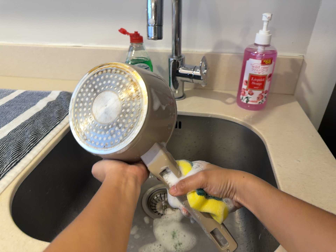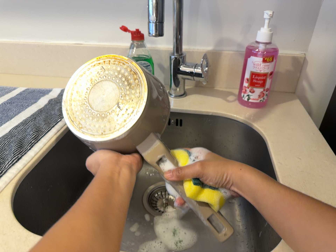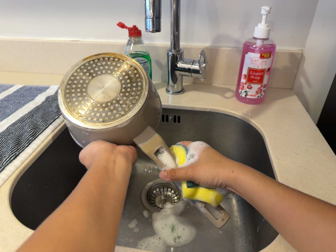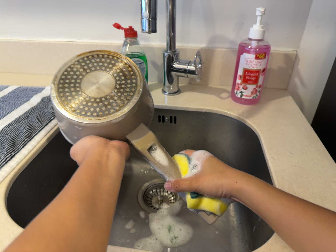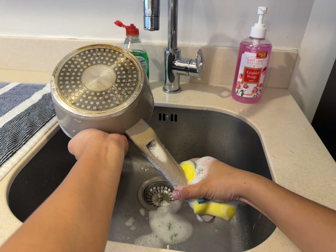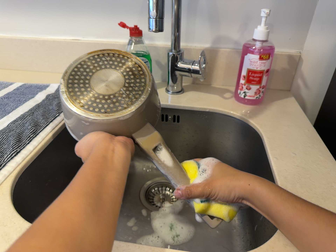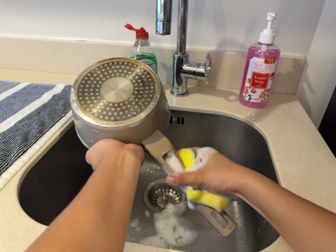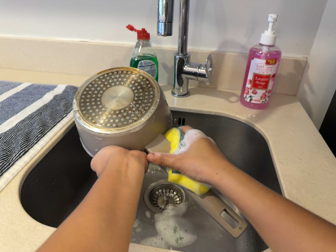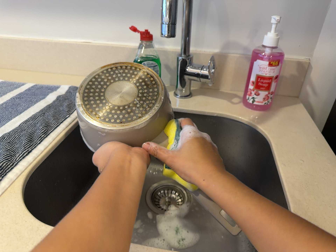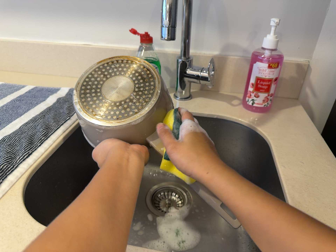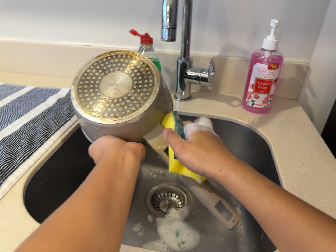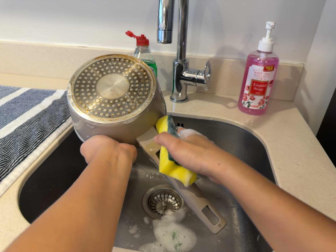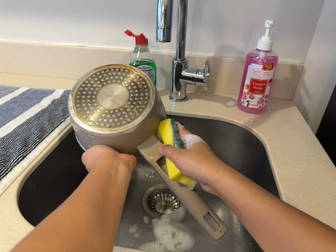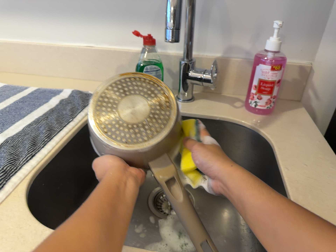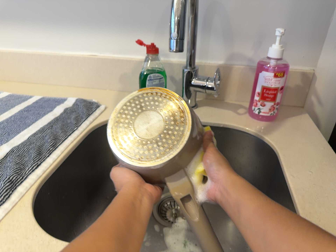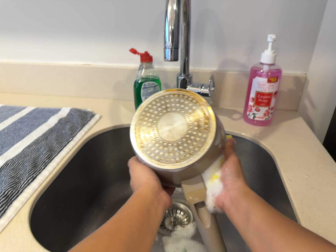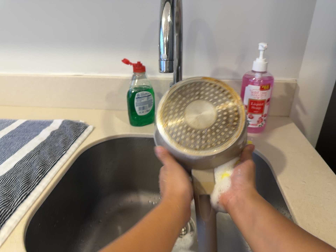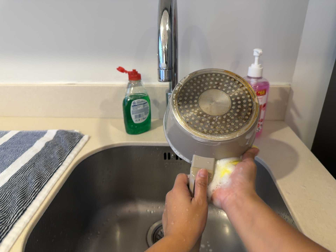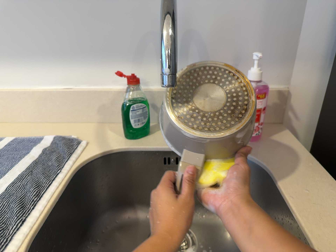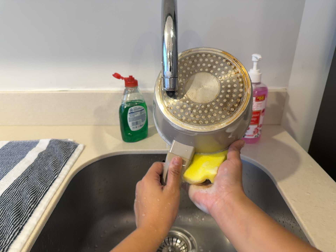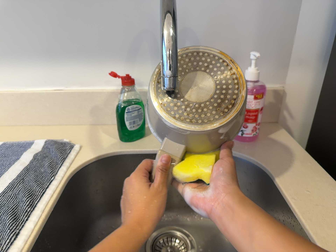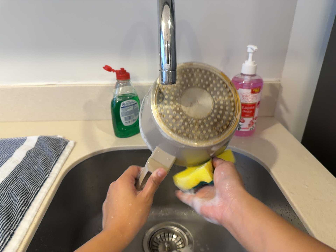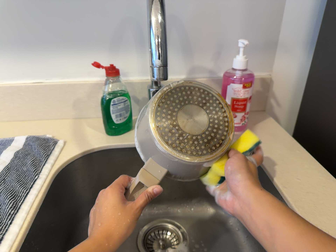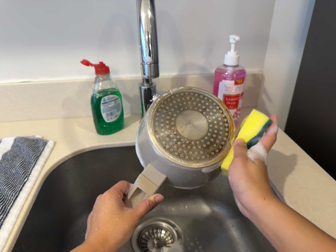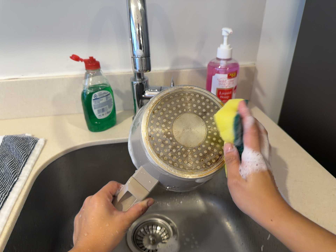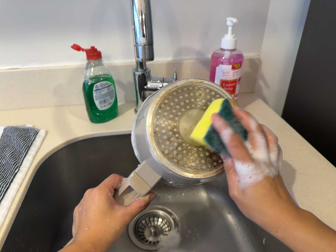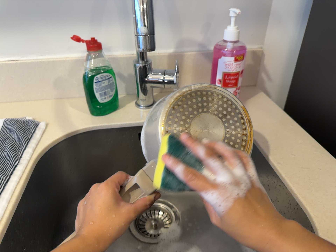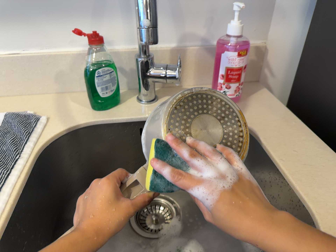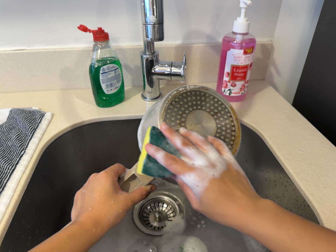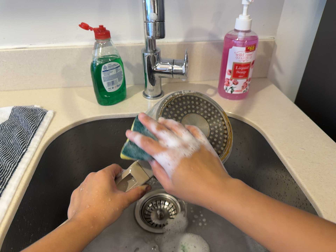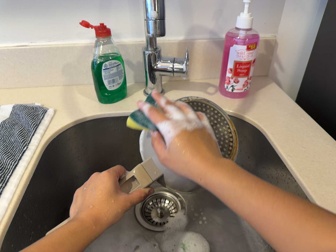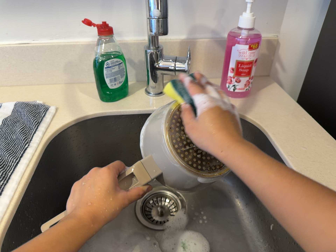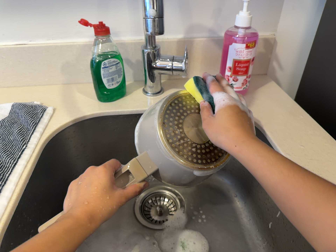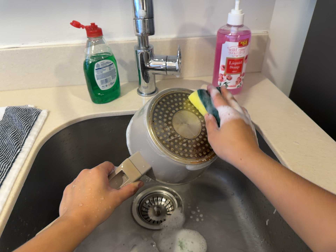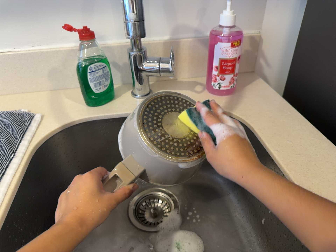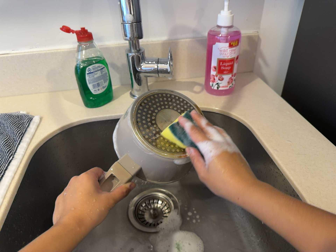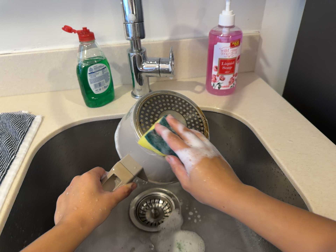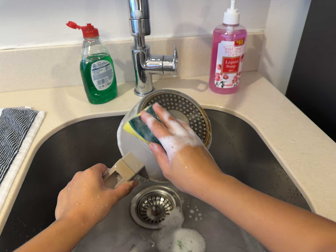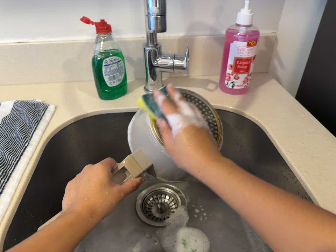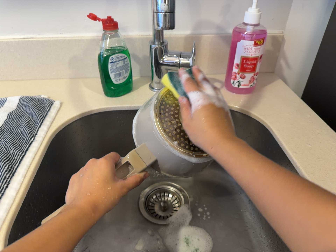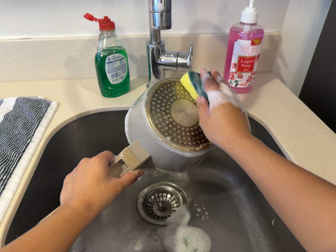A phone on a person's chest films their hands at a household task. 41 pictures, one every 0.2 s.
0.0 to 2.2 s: The camera shifts only a little, or ends up much as it began.
2.2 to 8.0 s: The camera pans to its right by about 15 degrees. It travels to its left and forward, about 12 cm. It rolls about its line of sight by about 10 degrees, and the scene rotates counterclockwise.
The film runs backward here.
